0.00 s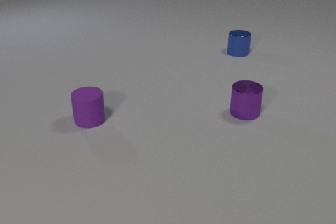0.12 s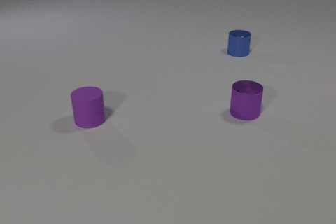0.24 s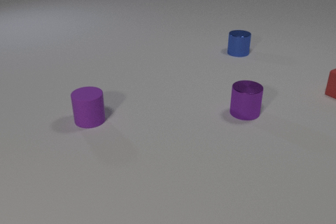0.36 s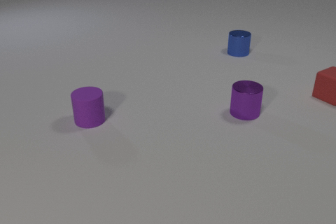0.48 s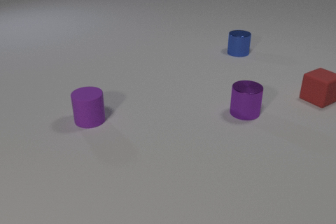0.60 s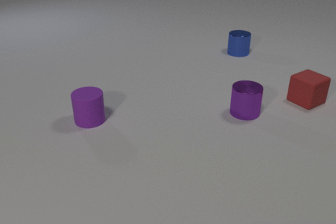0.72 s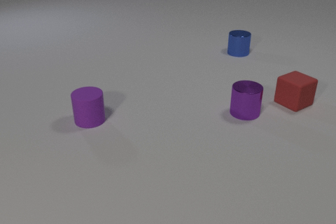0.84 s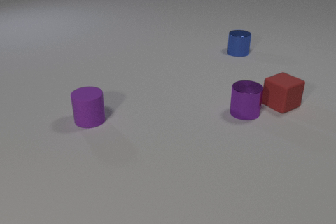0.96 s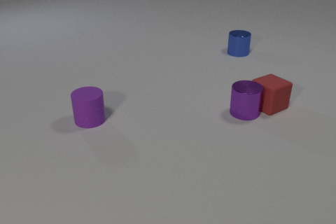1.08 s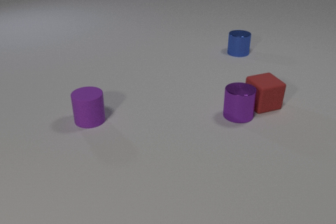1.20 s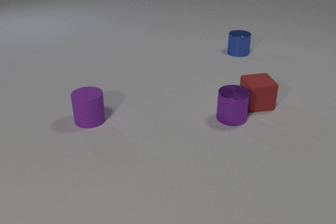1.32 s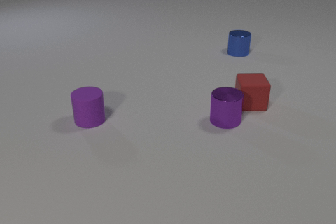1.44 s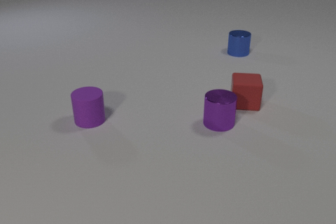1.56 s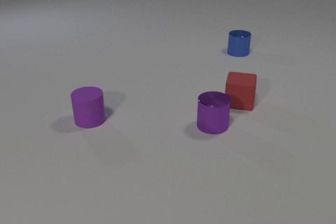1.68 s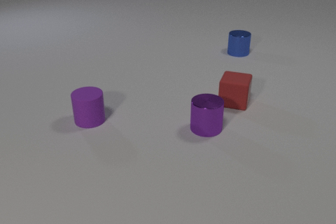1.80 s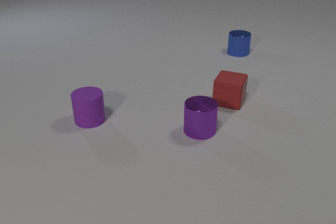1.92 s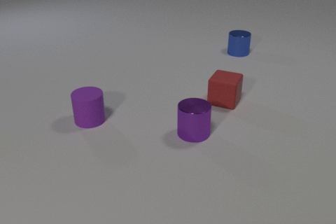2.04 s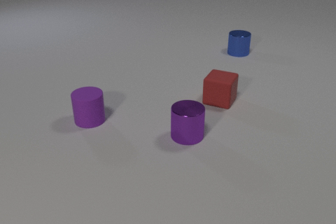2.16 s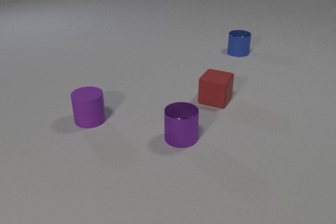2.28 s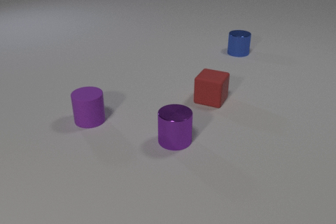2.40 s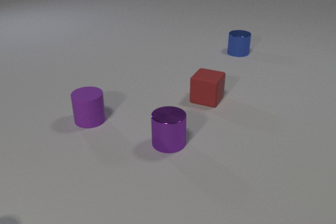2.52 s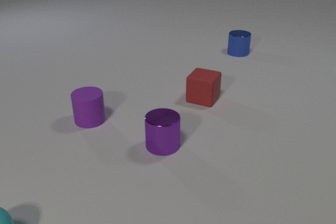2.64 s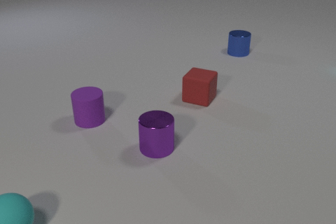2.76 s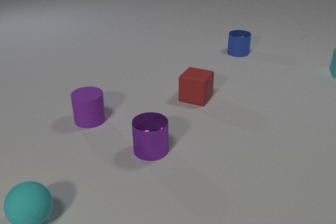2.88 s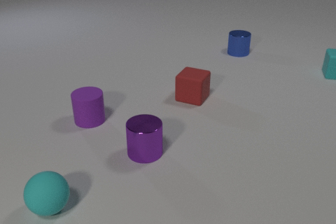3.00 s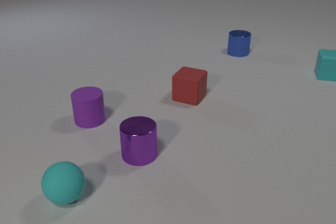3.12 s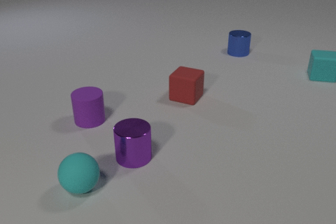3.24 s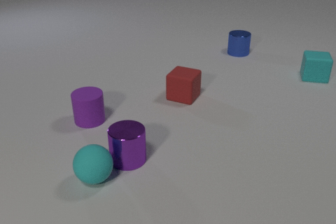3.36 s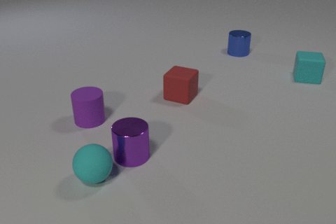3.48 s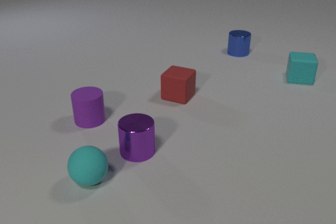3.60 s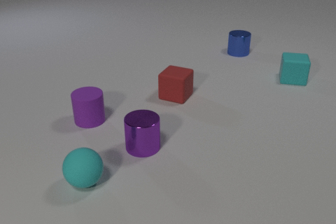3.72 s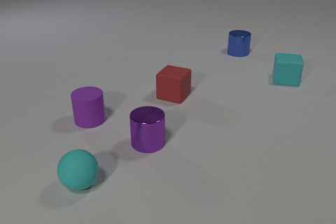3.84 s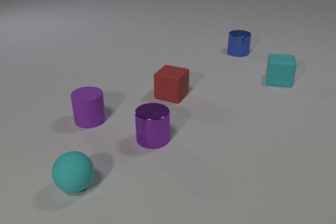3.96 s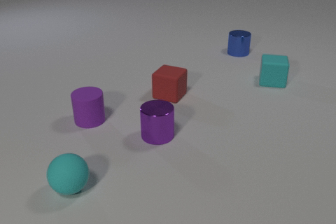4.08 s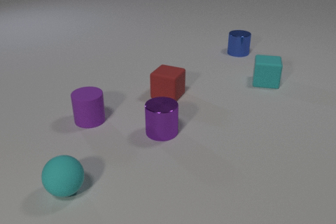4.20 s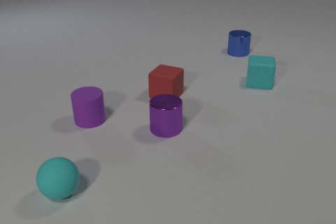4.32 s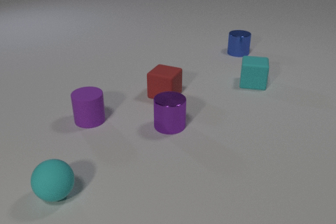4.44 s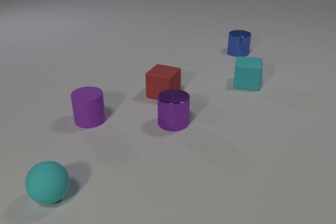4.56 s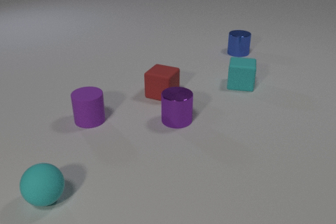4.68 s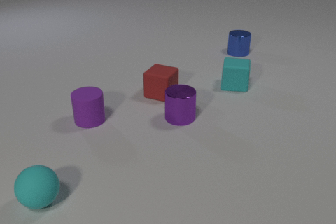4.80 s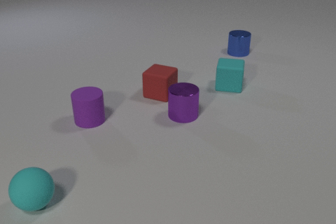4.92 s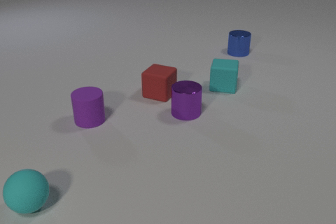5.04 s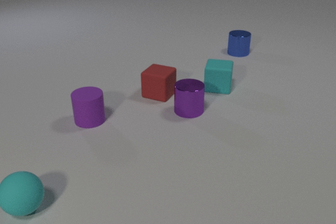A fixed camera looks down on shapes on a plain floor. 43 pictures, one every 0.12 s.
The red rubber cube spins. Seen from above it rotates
clockwise.
The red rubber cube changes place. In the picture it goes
to the left.
0.00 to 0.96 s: The red rubber cube comes in at the right edge, slides to the left and toward the camera. The red rubber cube and the purple metal cylinder collide.
0.96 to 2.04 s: The red rubber cube slides to the left, spins so that its near face slides to the left, clockwise seen from above. The purple metal cylinder slides to the left and toward the camera.
2.04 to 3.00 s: The red rubber cube slides to the left. The purple metal cylinder slides to the left and toward the camera. The cyan rubber sphere comes in at the bottom edge, rolls to the right and away from the camera. The cyan rubber cube comes in at the right edge, slides to the left and toward the camera.
3.00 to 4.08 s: The red rubber cube slides to the left. The purple metal cylinder slides away from the camera and to the right. The cyan rubber sphere rolls away from the camera. The cyan rubber cube slides to the left and toward the camera. The purple metal cylinder and the cyan rubber sphere collide.
4.08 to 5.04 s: The red rubber cube slides to the left. The purple metal cylinder slides away from the camera and to the right. The cyan rubber sphere rolls to the left. The cyan rubber cube slides to the left and toward the camera.
What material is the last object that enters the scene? rubber.
How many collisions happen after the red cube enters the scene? 2.
What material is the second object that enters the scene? rubber.
